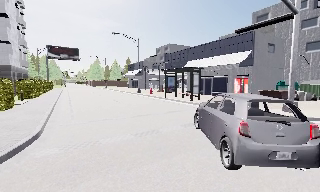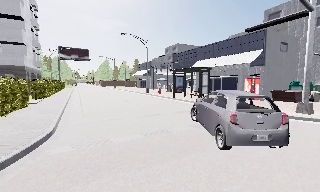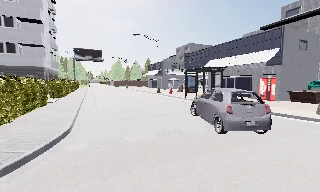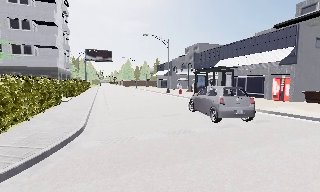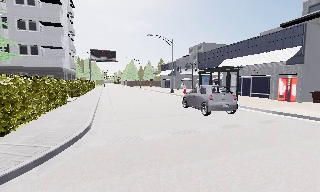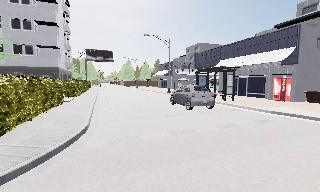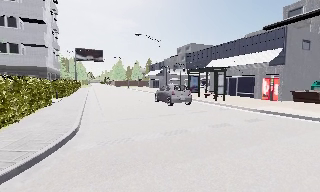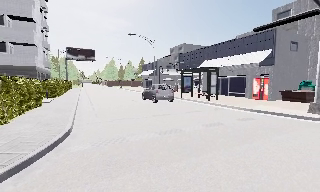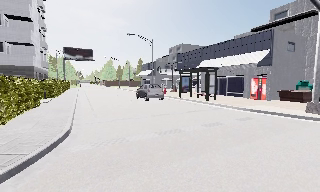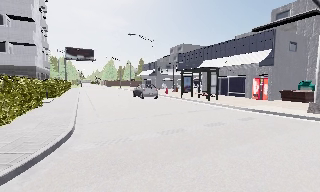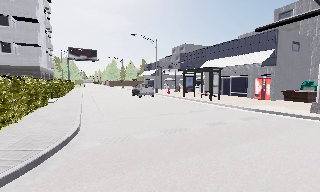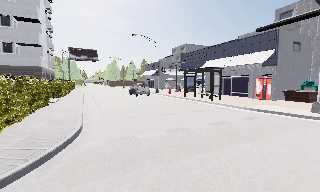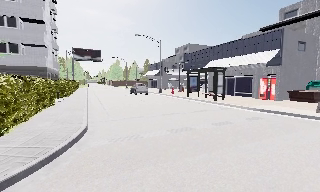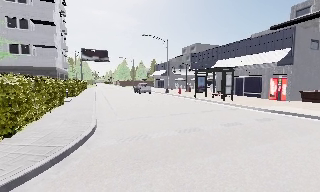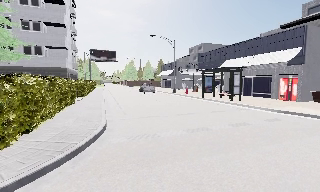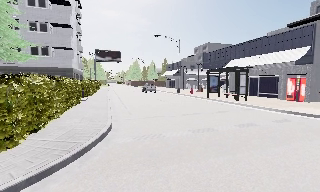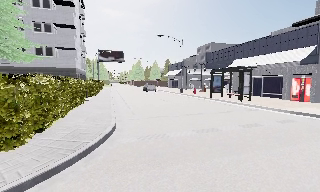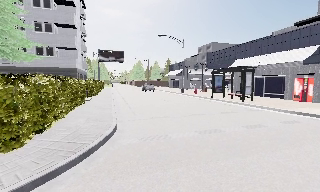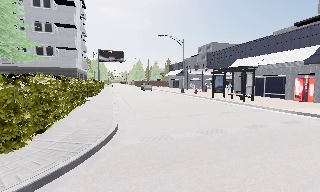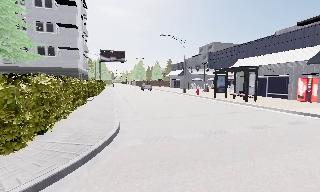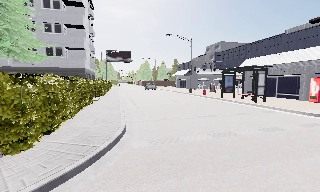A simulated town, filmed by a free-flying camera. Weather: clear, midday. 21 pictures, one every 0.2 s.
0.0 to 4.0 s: The camera pans to its left, which is counterclockwise from overhead, by about 15 degrees. It travels to its left, about 1 m, so close, fixed things drift to the right.
The film runs forward here.
